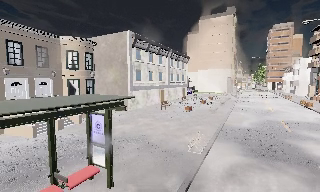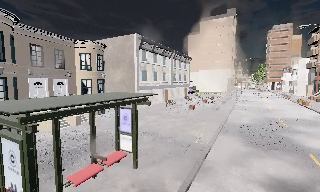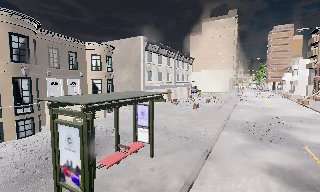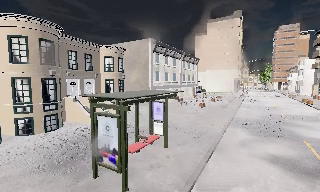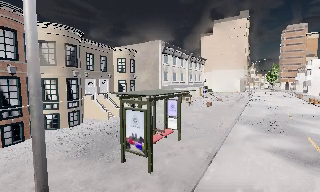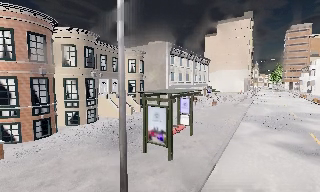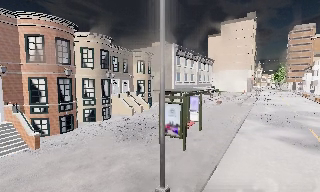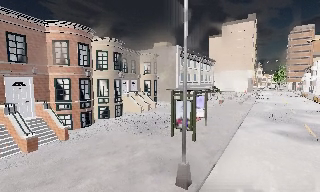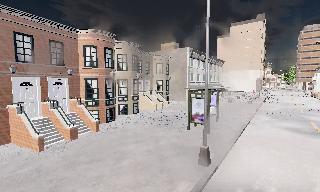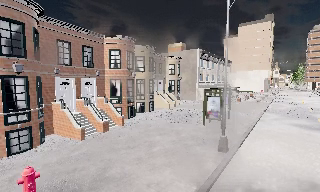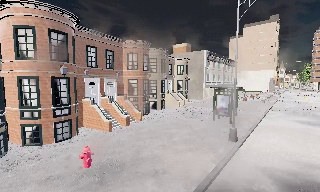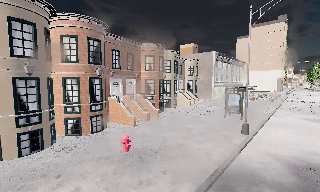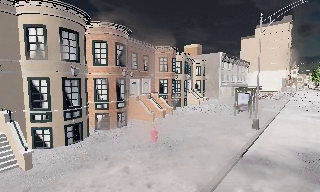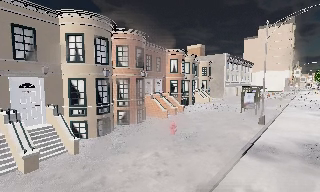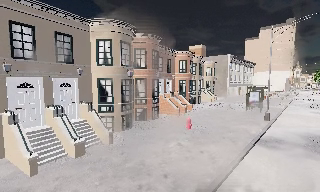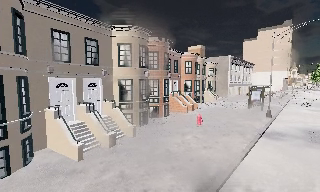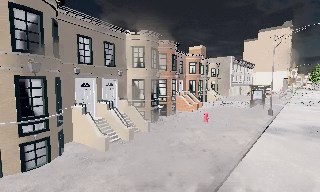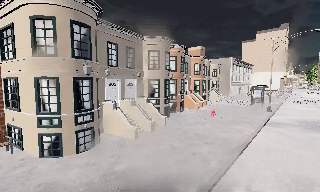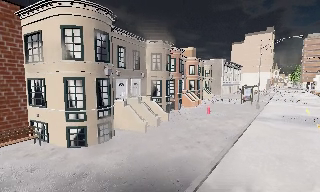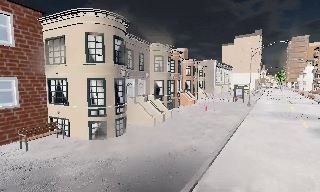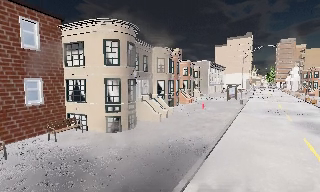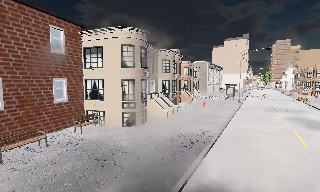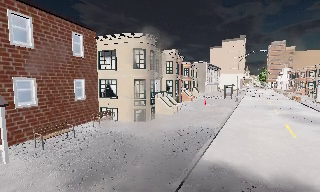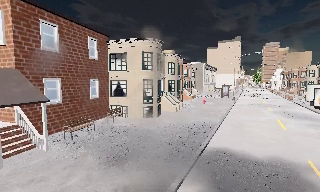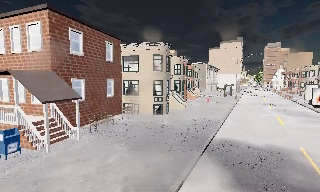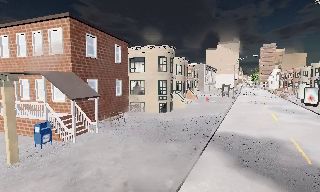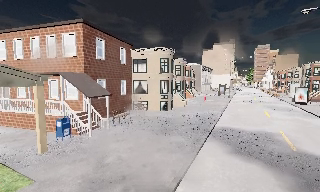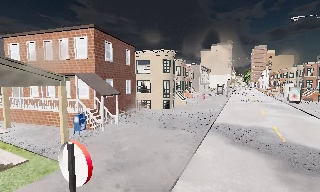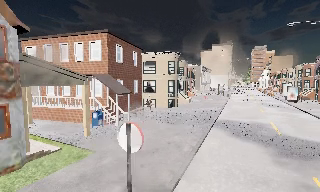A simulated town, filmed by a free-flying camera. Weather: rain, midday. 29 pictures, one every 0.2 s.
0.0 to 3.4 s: The scene slides to the right, as the camera pans about 10 degrees to its left. It travels backward and to its left, about 25 m, so what stands in front gets smaller.
3.4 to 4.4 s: The camera pans to its right, which is clockwise from overhead, by about 10 degrees. It travels backward and to its left, about 8 m, so what stands in front gets smaller.
4.4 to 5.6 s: The camera travels backward and to its left, about 8 m, so what stands in front gets smaller.
The film runs forward here.
